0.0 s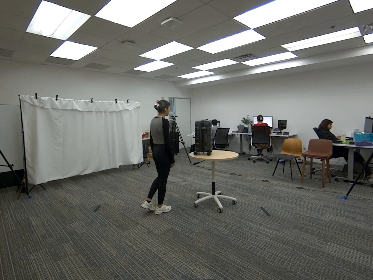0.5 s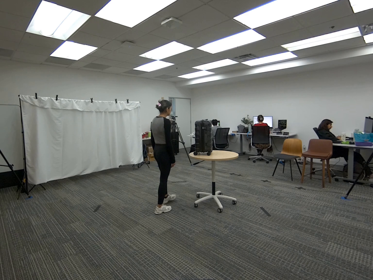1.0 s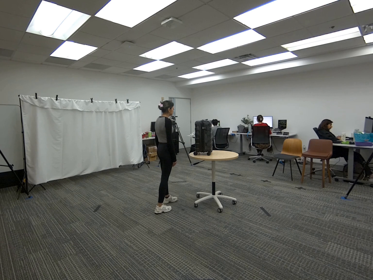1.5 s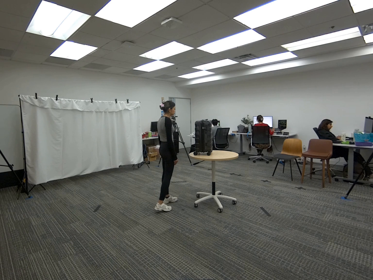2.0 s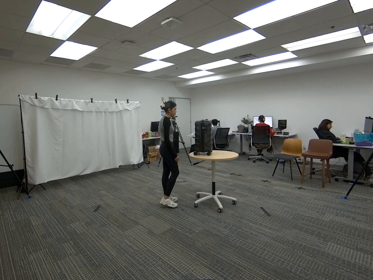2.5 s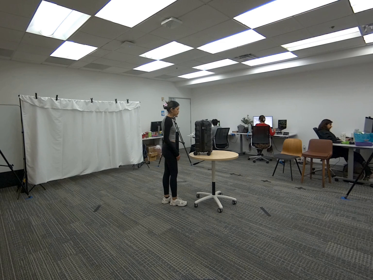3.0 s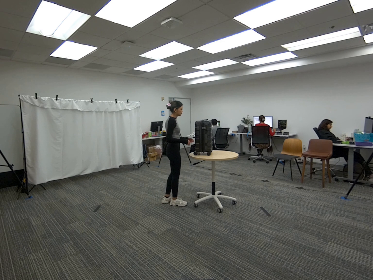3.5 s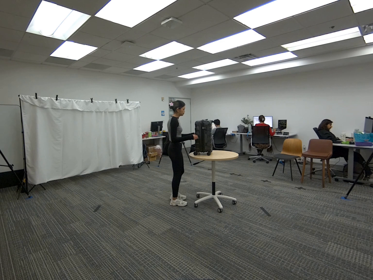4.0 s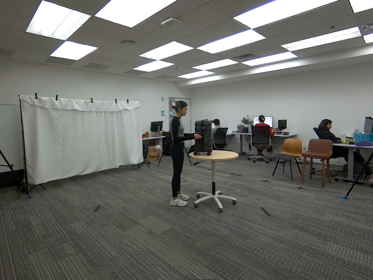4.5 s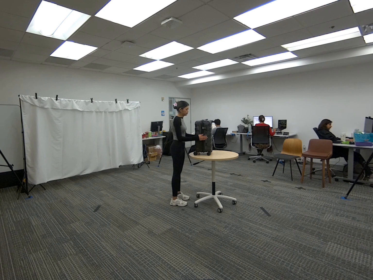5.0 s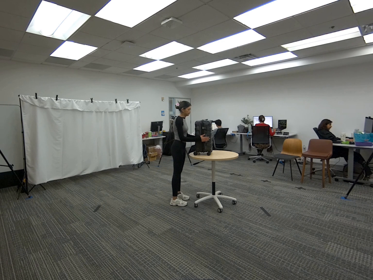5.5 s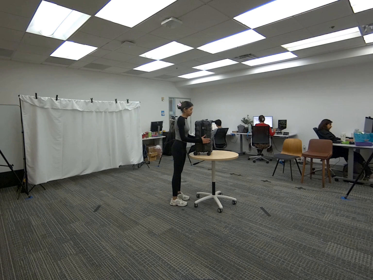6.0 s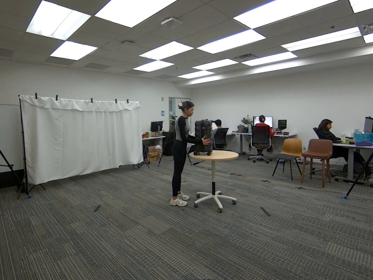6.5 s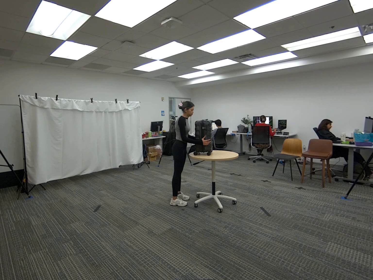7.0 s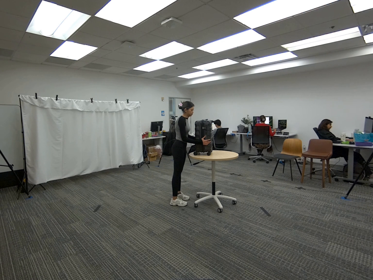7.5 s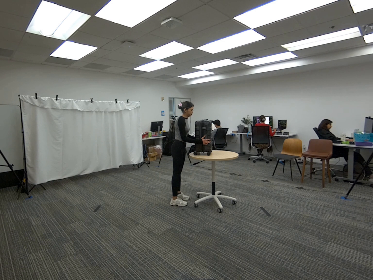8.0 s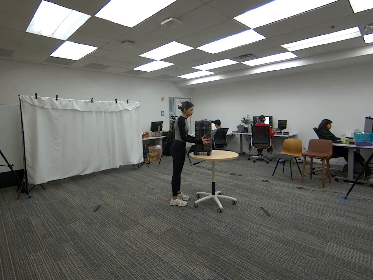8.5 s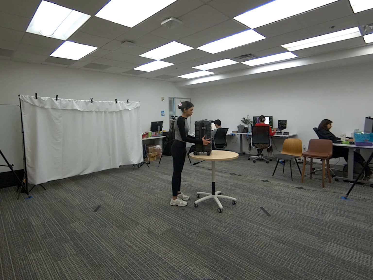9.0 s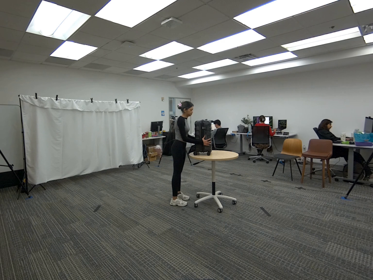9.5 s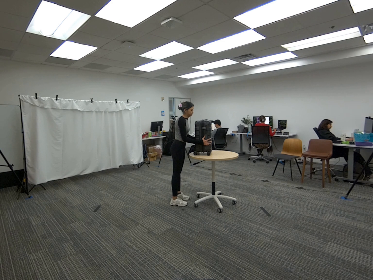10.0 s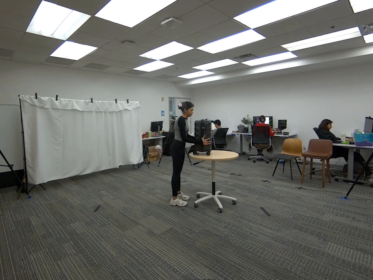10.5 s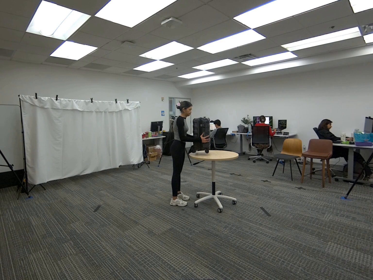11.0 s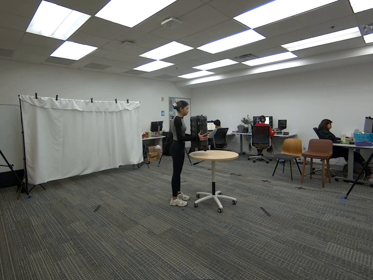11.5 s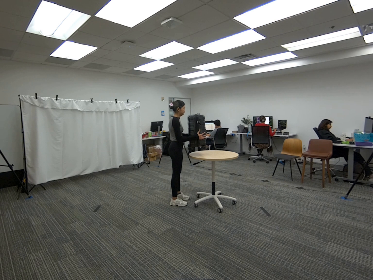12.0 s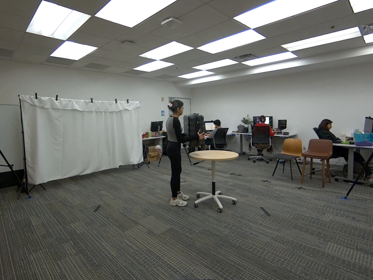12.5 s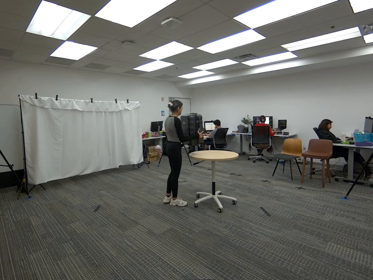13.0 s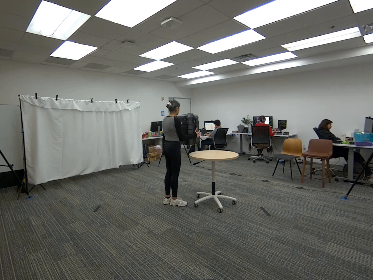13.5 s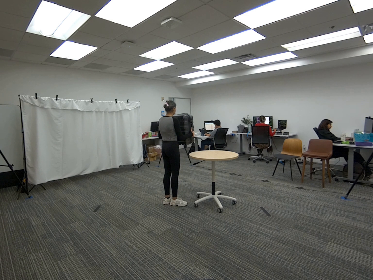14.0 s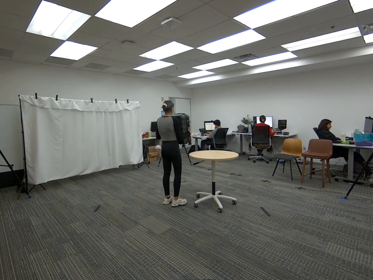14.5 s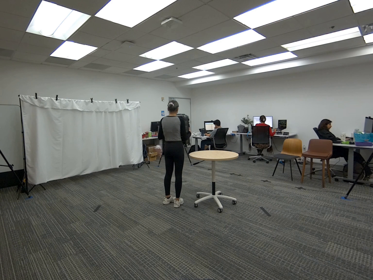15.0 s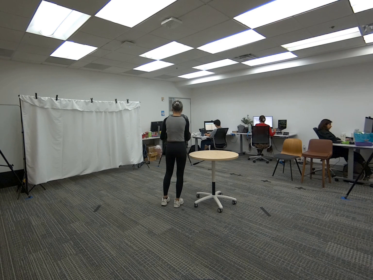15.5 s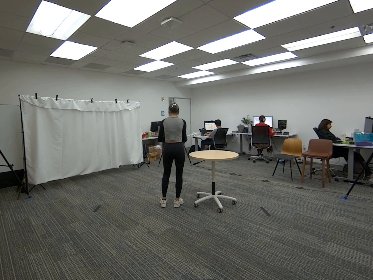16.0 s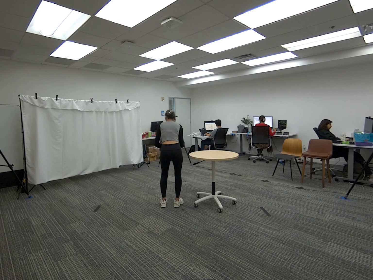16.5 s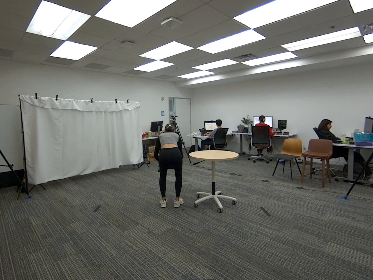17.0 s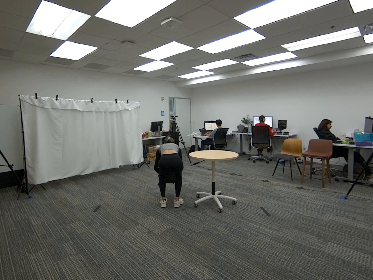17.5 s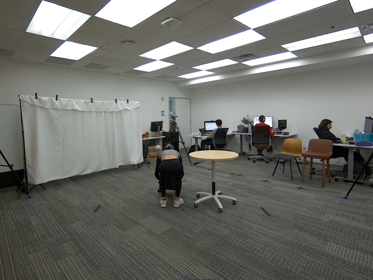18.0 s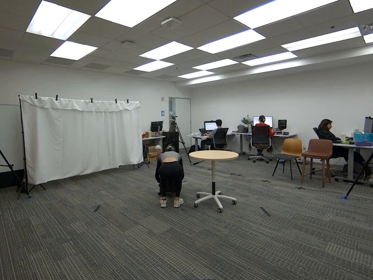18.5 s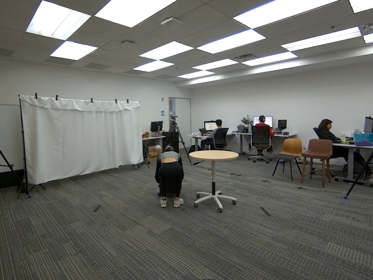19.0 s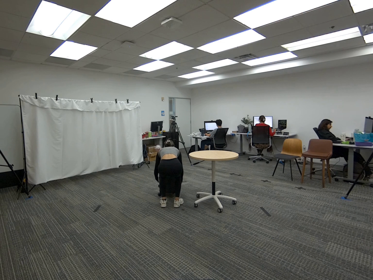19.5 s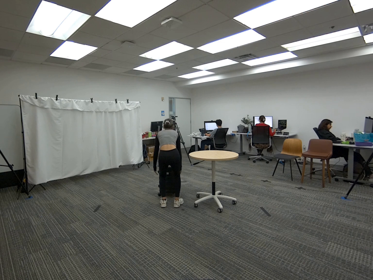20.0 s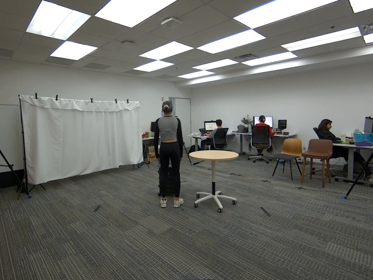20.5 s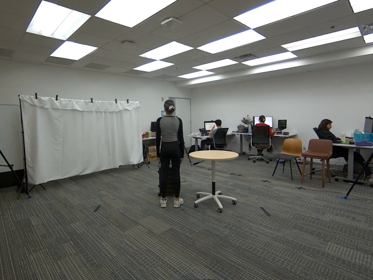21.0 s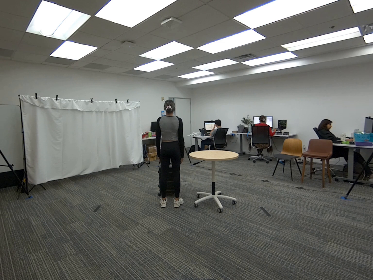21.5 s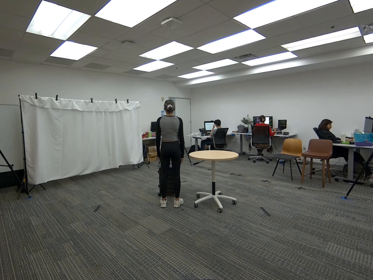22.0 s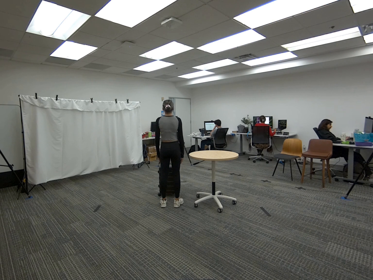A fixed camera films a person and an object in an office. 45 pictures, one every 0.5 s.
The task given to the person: Walk over to the luggage on the round table and pick up the luggae using both hands and place the luggae on the ground within the bounding area.
